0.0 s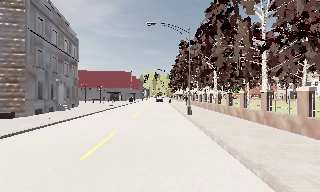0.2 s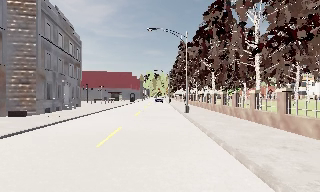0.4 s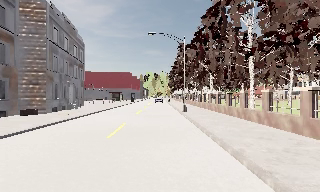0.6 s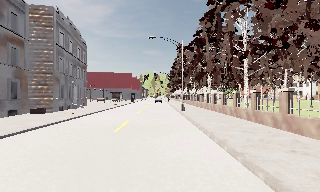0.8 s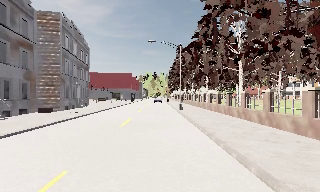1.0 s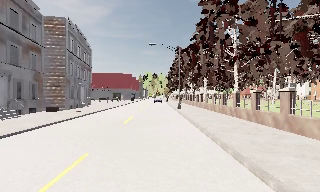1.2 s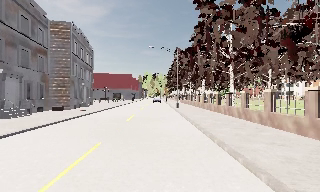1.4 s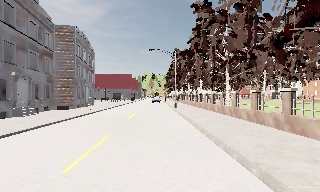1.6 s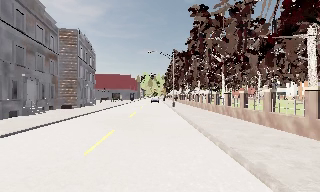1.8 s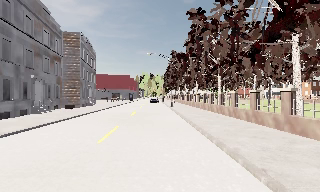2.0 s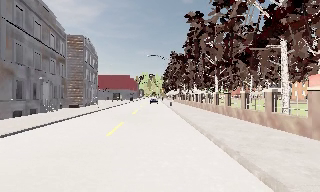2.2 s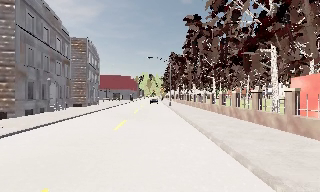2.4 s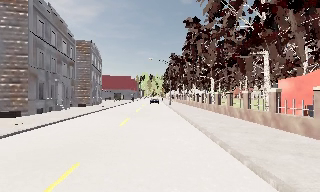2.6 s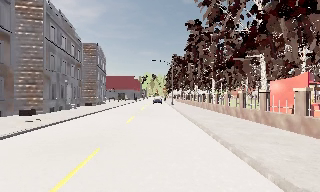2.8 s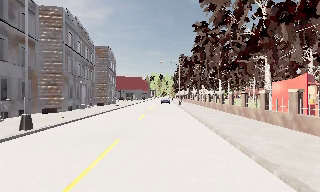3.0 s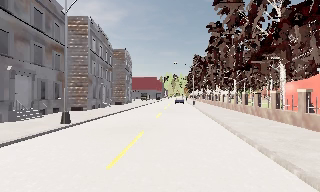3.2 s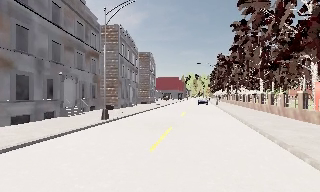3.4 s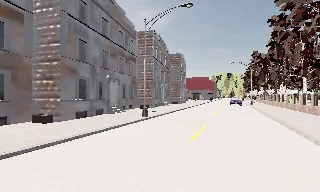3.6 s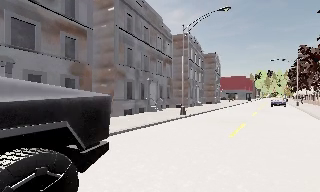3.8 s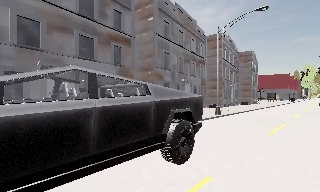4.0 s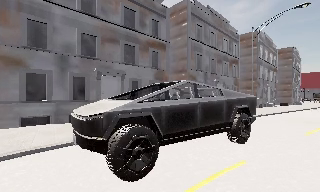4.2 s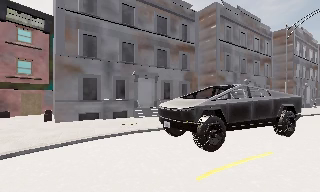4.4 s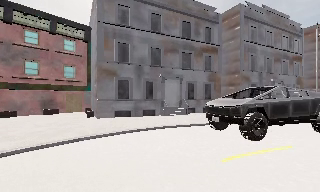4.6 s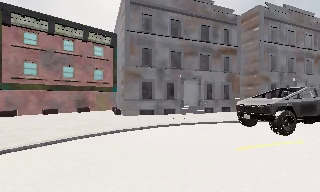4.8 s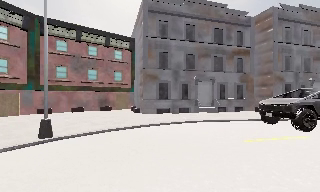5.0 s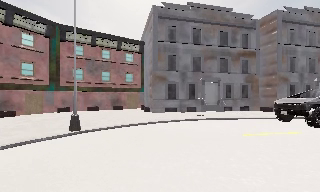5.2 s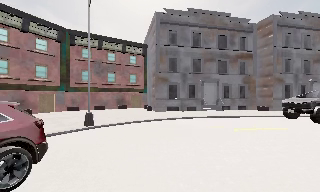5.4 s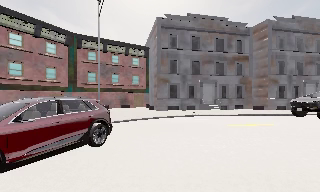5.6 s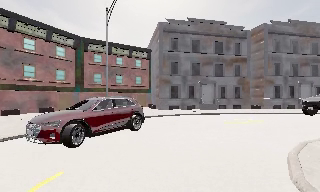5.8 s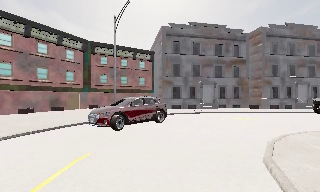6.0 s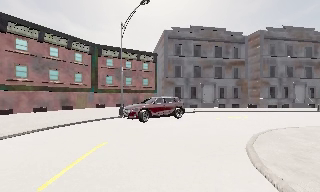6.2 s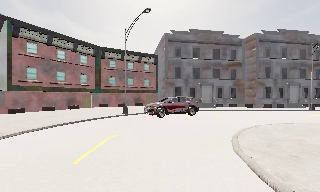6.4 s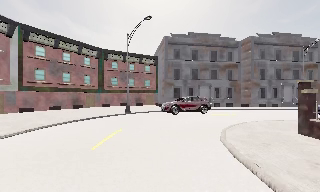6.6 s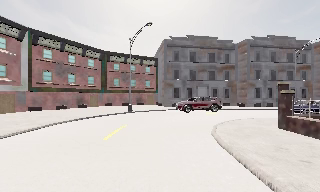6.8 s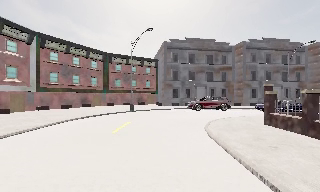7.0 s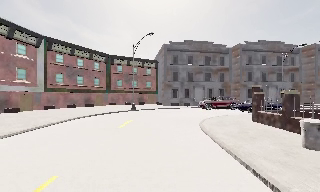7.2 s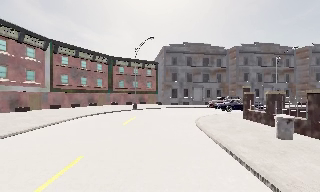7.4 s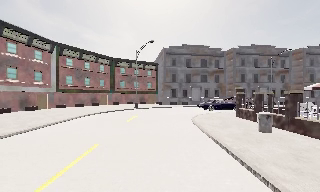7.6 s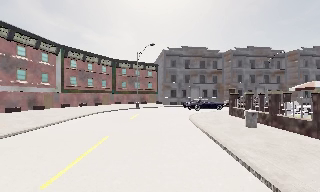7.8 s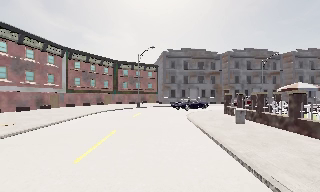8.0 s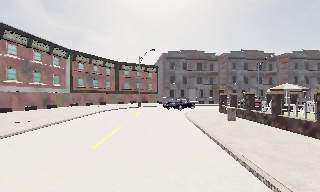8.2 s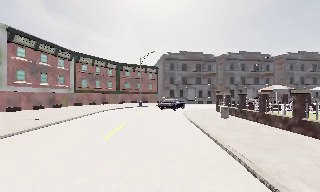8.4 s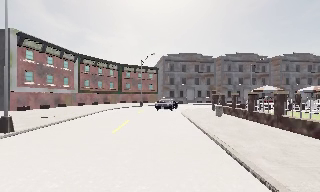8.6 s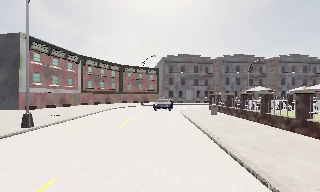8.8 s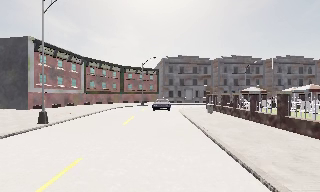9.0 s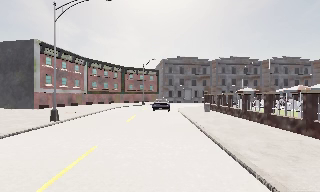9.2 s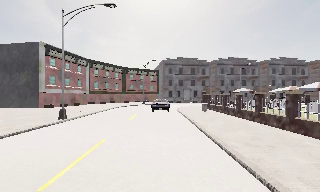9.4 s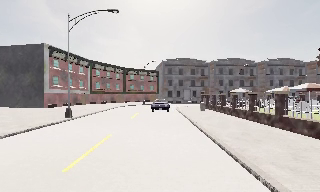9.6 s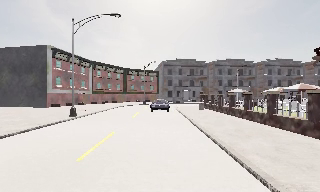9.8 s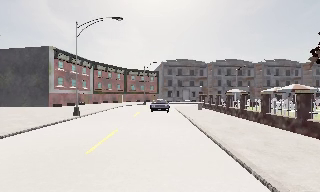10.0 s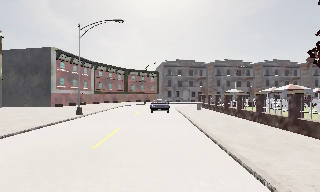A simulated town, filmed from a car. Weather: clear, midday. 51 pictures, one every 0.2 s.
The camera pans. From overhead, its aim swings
counterclockwise.
The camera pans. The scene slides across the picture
to the right.
0.0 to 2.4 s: The camera travels backward, about 13 m, so what stands in front gets smaller.
2.4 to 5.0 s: The camera pans to its left, which is counterclockwise from overhead, by about 90 degrees. It travels backward, about 14 m.
5.0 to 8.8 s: The camera travels backward, about 20 m, so what stands in front gets smaller.
8.8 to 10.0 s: The camera travels backward, about 4 m, so what stands in front gets smaller. It loses speed.
The film runs backward here.
